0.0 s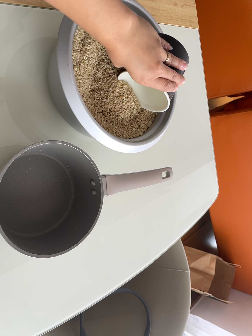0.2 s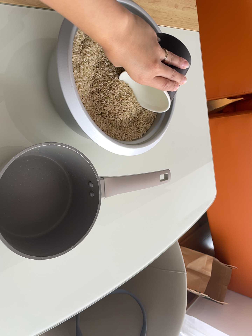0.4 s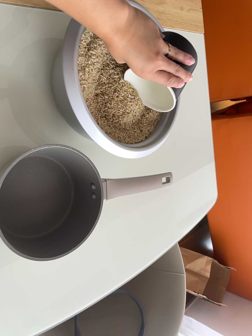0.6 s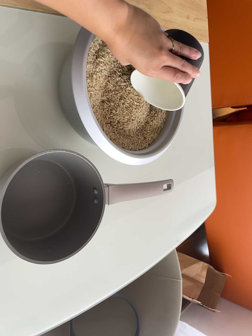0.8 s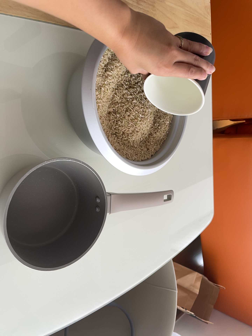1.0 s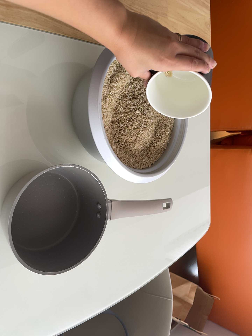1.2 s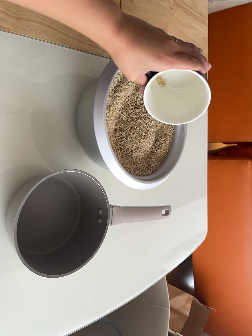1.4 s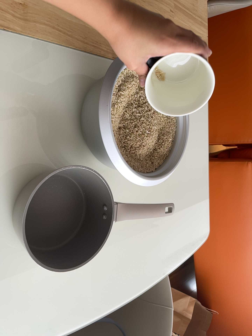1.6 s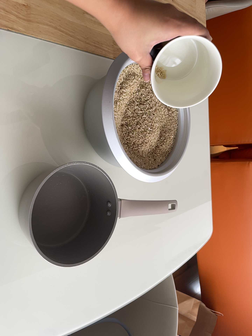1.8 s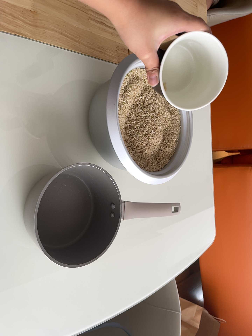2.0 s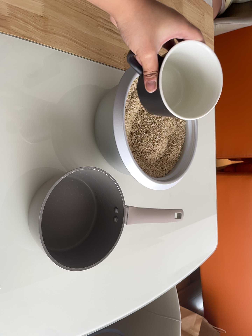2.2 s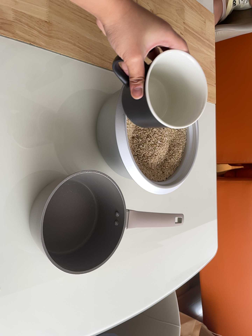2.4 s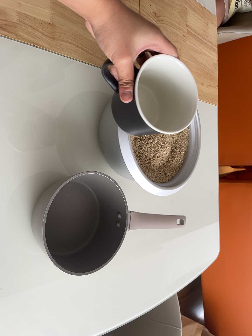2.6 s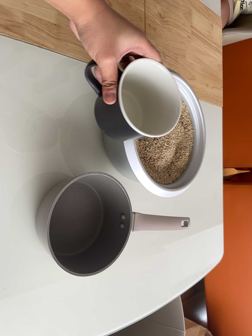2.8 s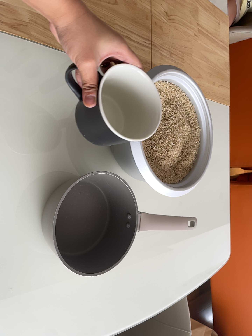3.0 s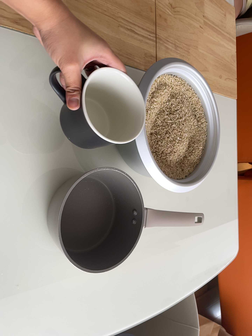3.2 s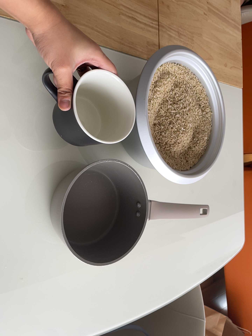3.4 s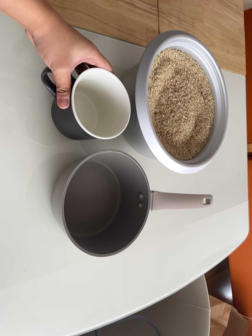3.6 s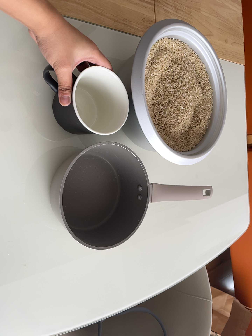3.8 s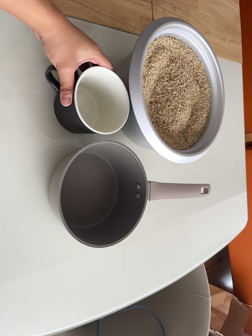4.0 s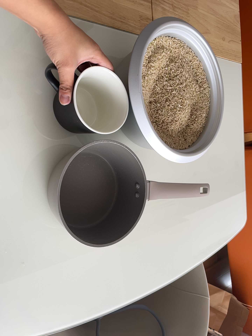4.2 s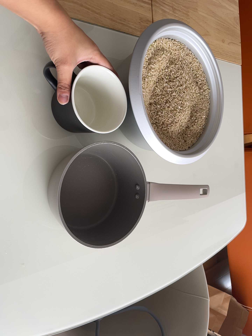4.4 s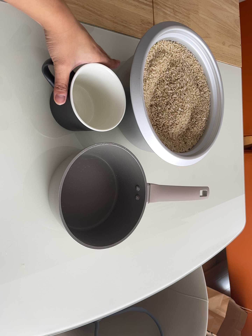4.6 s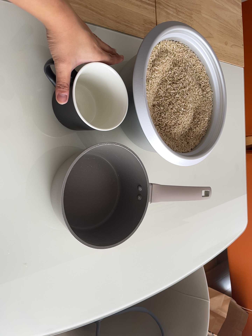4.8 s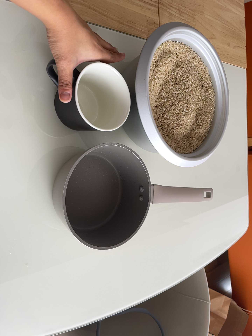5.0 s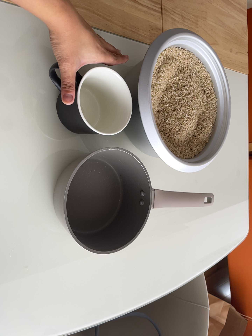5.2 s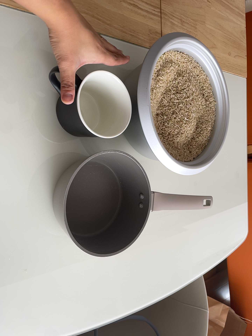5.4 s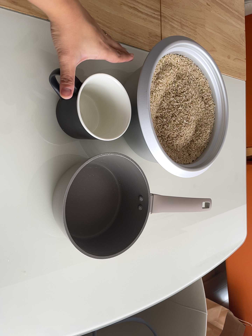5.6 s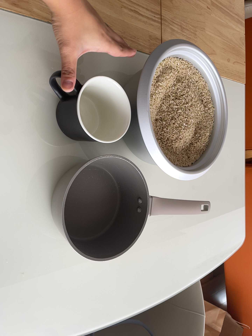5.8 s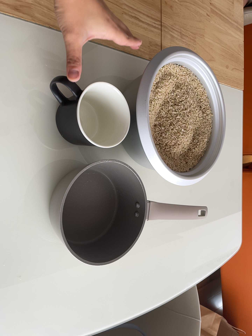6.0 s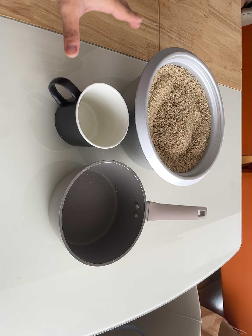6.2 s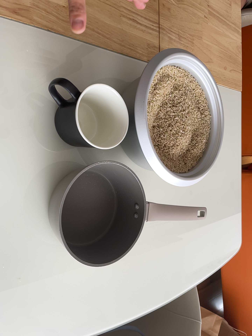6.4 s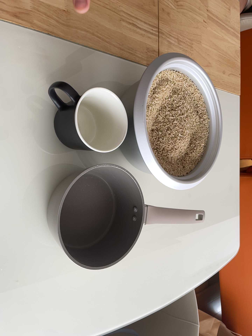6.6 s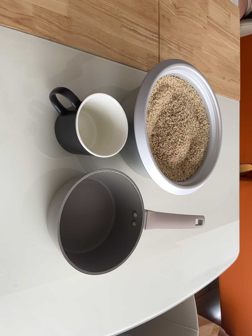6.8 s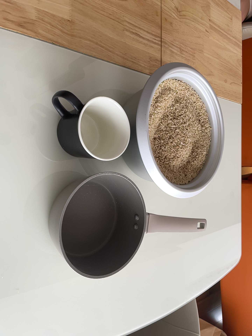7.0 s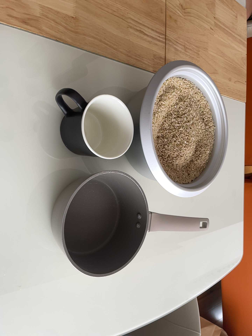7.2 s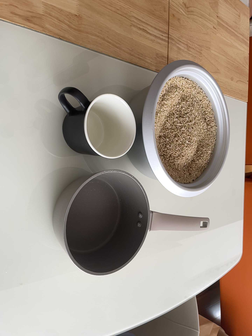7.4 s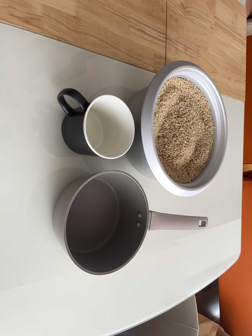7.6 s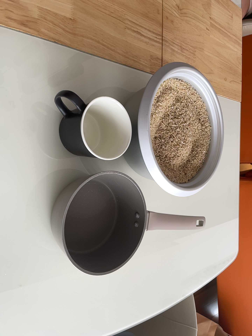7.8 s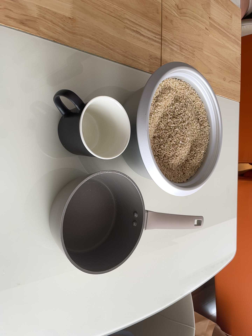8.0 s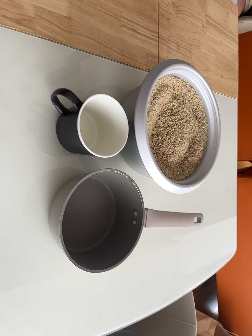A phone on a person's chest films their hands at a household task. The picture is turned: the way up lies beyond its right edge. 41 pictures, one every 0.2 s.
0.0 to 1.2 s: The camera rolls about its line of sight by about 10 degrees, and the scene rotates clockwise.
1.2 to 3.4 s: The camera shifts only a little, or ends up much as it began.
3.4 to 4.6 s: The camera keeps its place and its aim.
4.6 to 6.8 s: The camera shifts only a little, or ends up much as it began.
6.8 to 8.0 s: The camera keeps its place and its aim.
The film runs backward here.
